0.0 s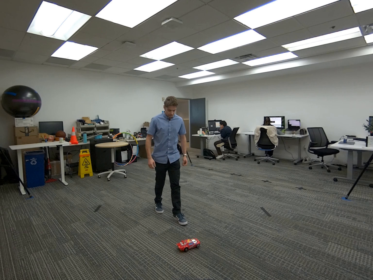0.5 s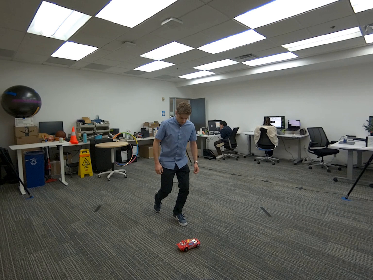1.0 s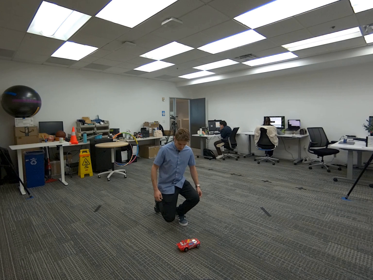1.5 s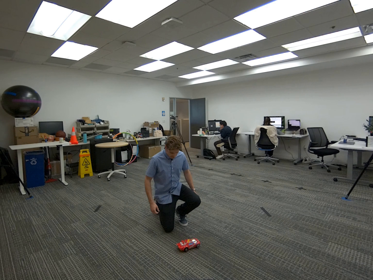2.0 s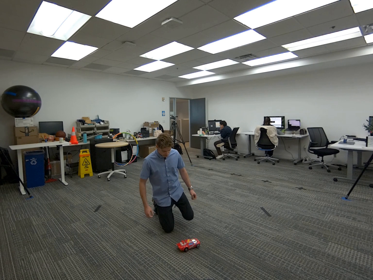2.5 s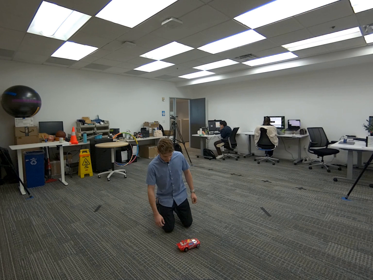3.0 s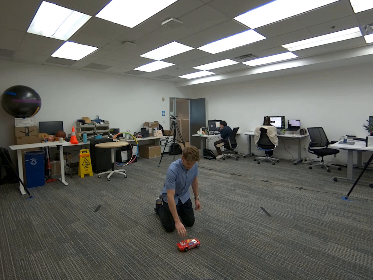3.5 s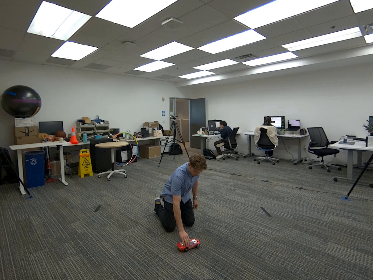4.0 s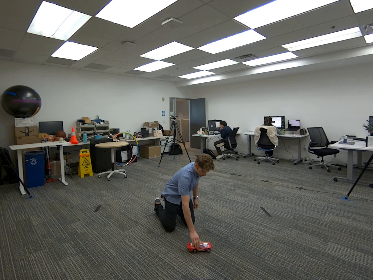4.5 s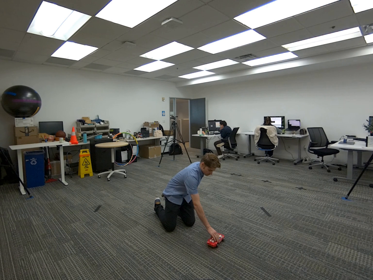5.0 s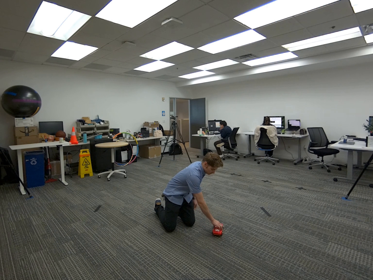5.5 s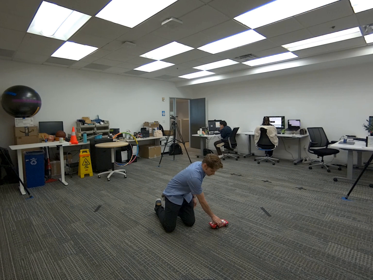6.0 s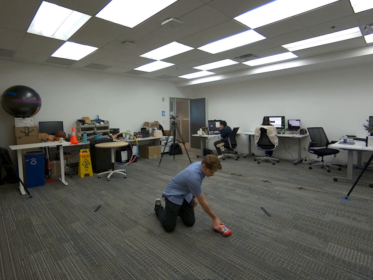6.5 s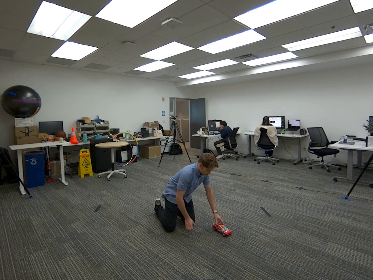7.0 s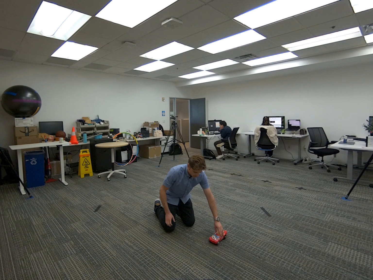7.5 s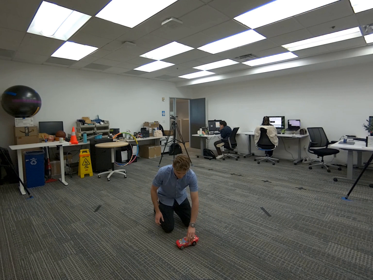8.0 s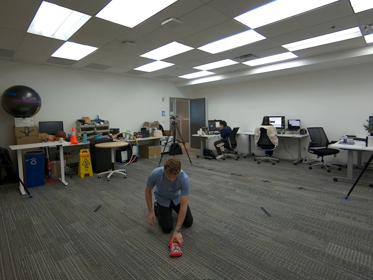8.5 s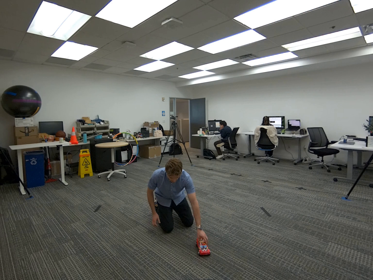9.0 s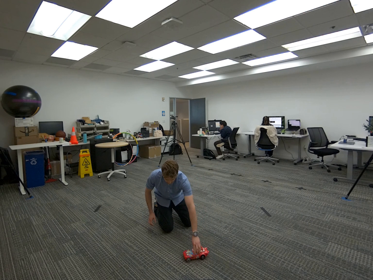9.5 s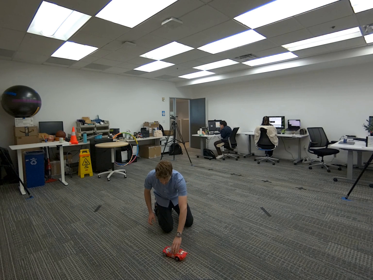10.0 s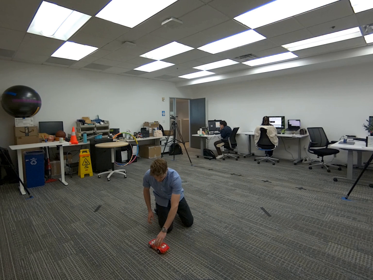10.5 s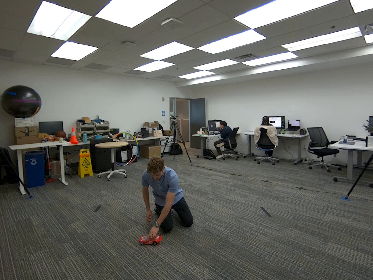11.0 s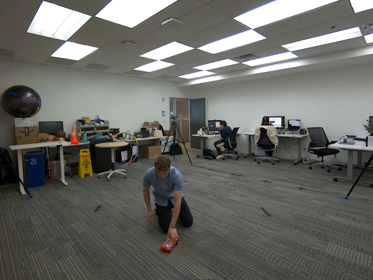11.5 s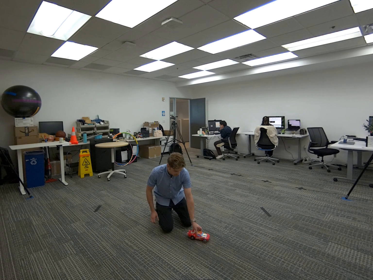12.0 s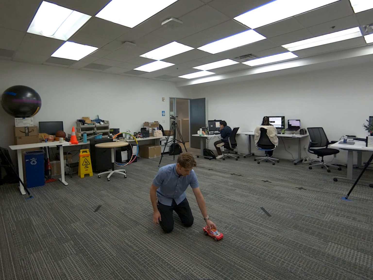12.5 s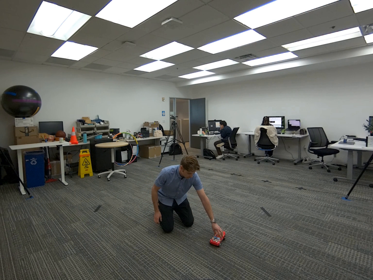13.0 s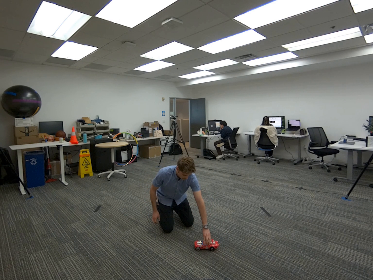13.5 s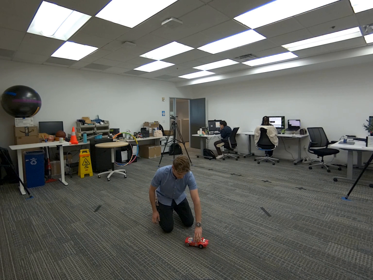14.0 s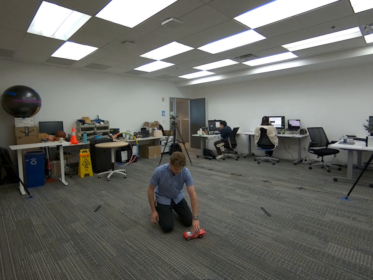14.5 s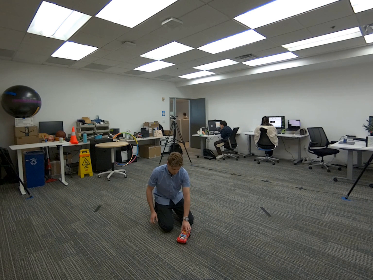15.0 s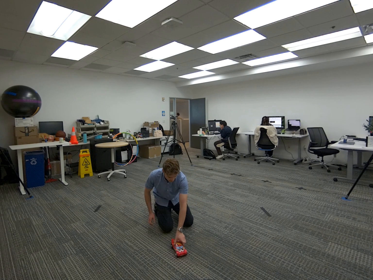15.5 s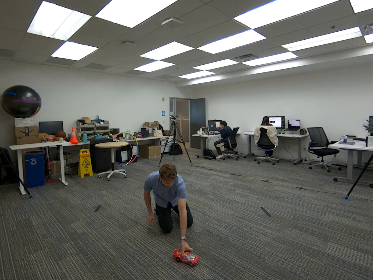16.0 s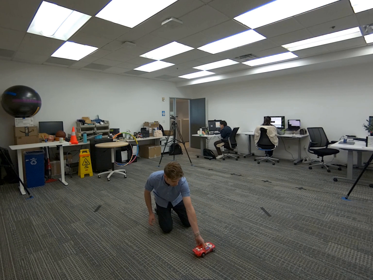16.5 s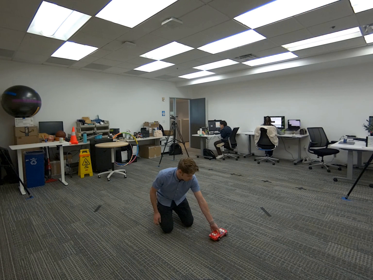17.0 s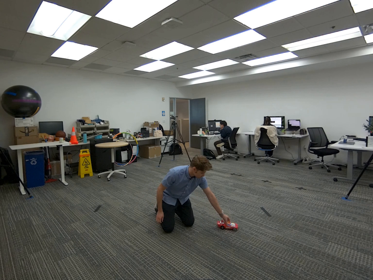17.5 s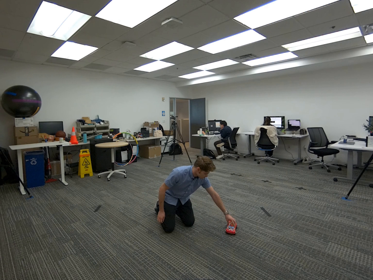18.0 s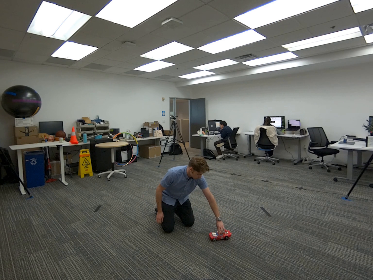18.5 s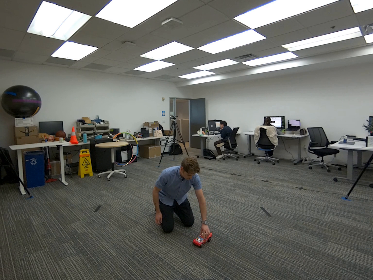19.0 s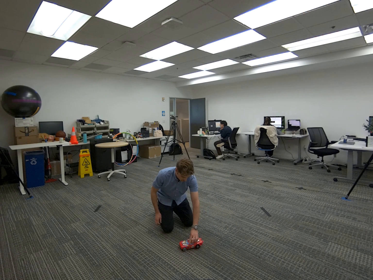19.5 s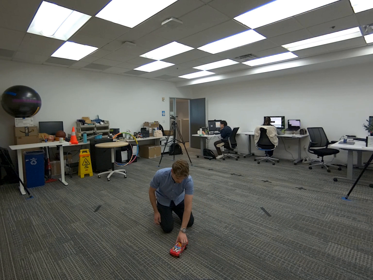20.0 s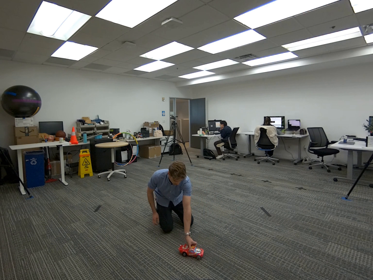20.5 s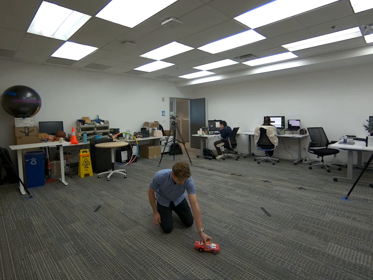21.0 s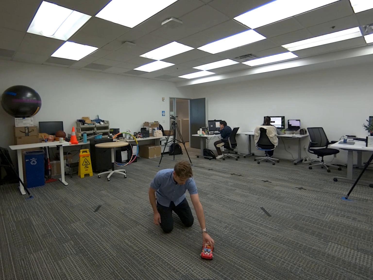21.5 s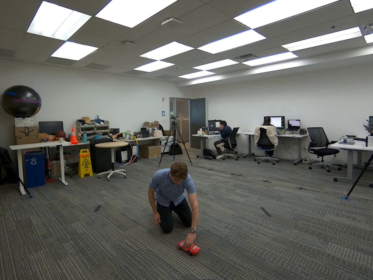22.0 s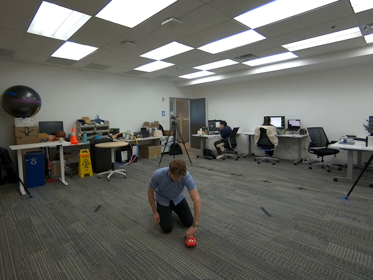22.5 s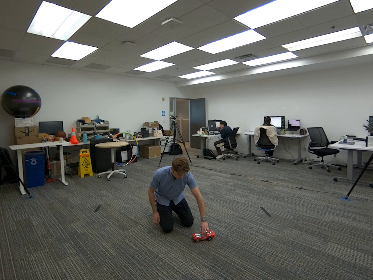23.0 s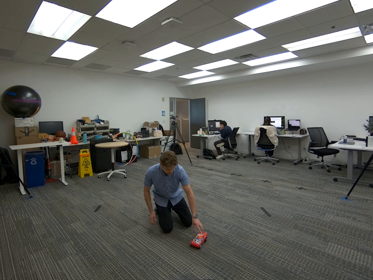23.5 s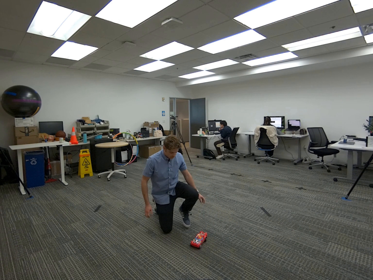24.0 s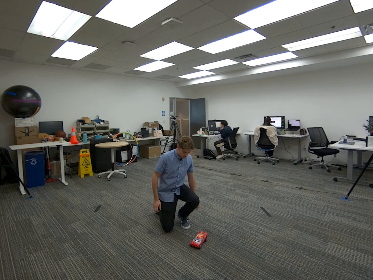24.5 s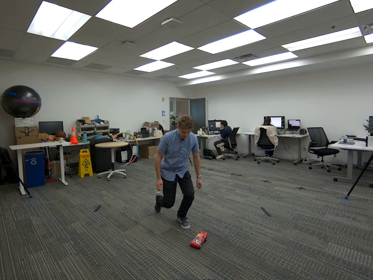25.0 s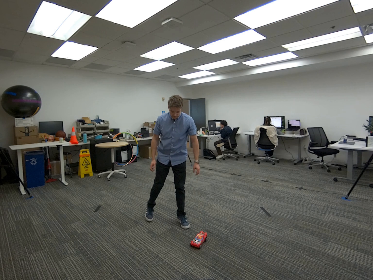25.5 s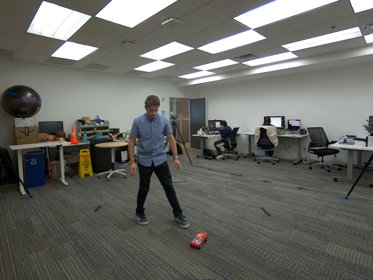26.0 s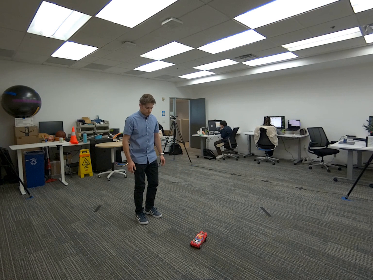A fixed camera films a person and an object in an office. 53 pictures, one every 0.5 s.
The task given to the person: Walk to the toy car on the ground, bend down to your knees and use your hand to roll the car around the ground. Stand up when finished.
